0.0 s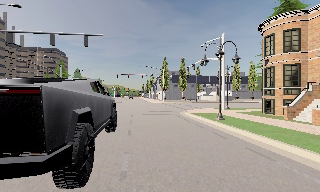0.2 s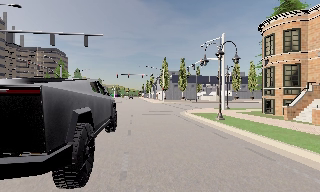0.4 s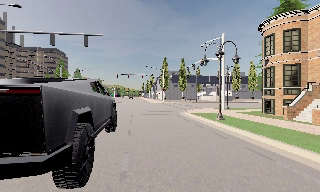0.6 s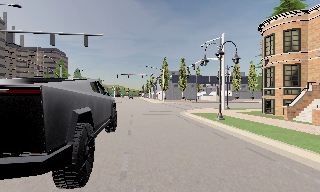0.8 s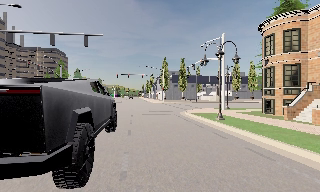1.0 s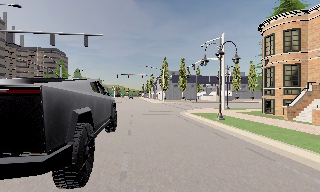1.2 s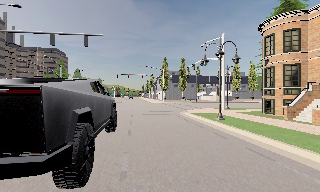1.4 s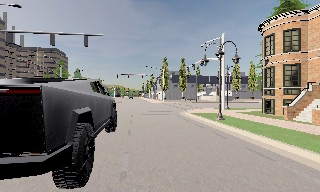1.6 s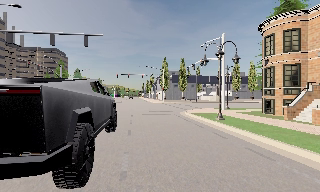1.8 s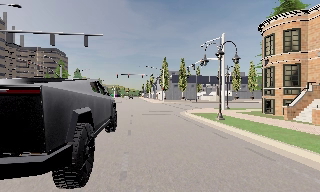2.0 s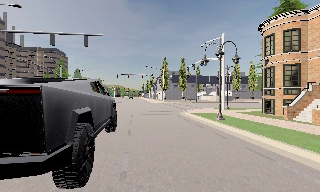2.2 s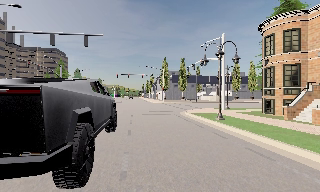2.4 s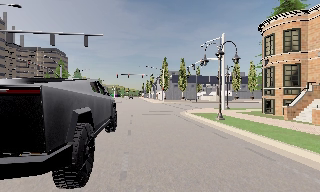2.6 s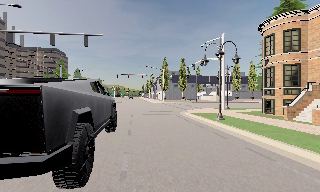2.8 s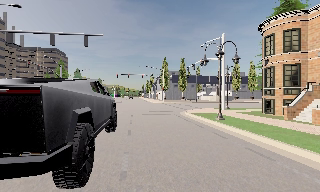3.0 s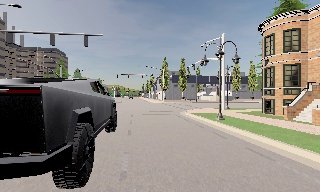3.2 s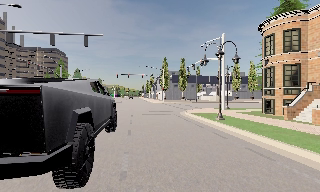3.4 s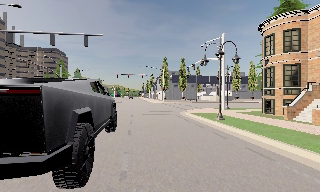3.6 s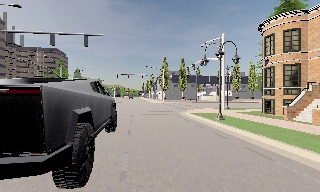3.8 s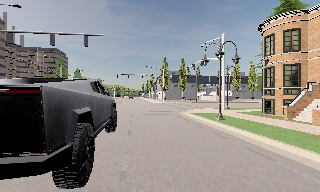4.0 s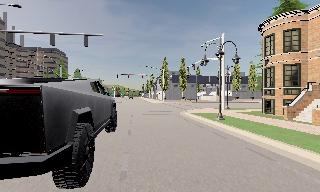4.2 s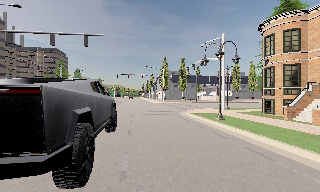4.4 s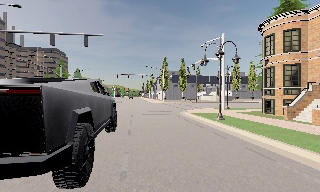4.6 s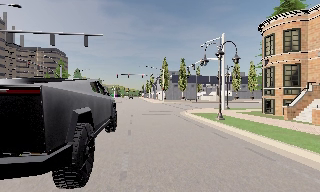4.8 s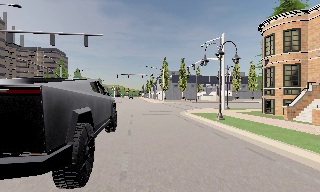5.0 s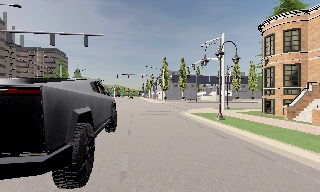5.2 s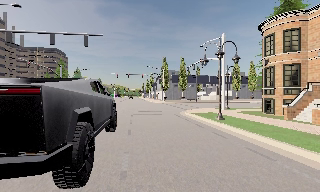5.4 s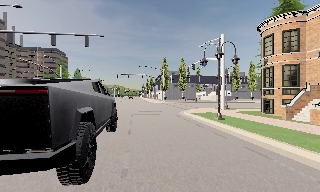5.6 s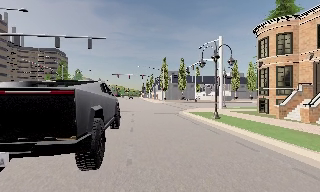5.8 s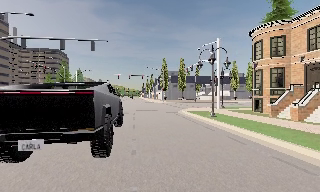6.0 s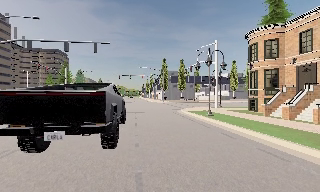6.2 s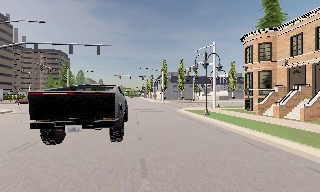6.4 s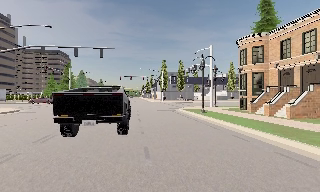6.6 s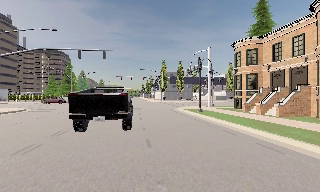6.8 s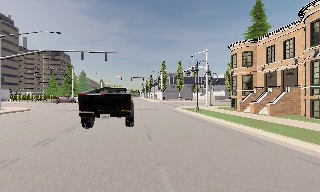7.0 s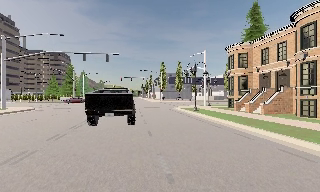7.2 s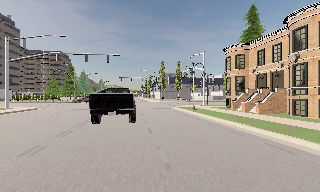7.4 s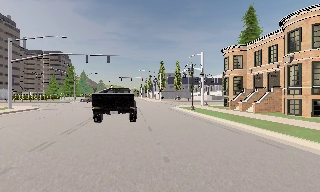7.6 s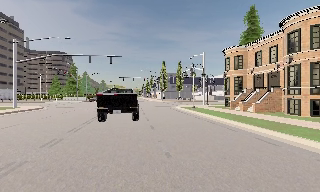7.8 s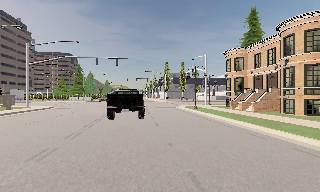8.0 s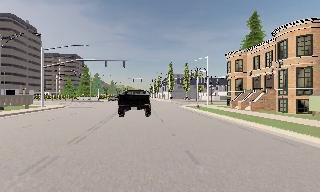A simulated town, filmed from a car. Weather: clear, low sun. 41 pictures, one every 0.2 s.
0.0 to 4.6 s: The camera keeps its place and its aim.
4.6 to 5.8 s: The camera travels backward, about 1.5 m, so what stands in front gets smaller. It gains speed.
5.8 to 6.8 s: The camera travels backward, about 4 m, so what stands in front gets smaller.
6.8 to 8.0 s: The camera travels backward, about 4 m, so what stands in front gets smaller. It gains speed.
The film runs backward here.
